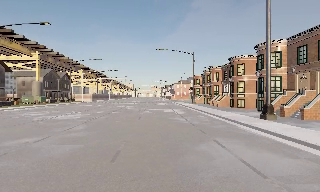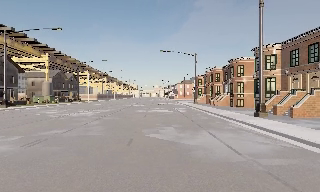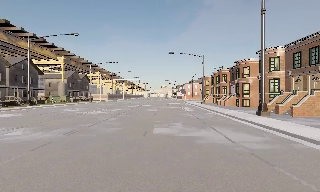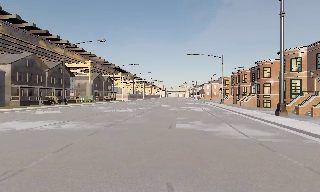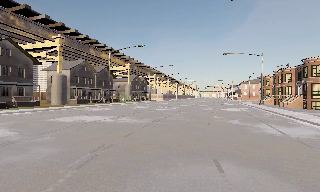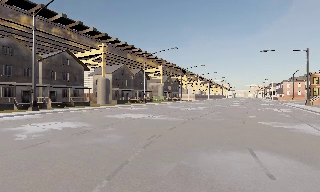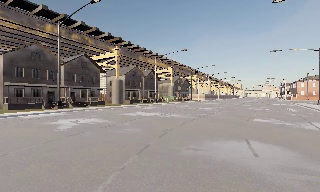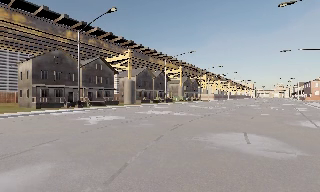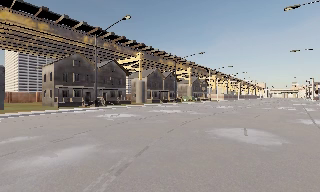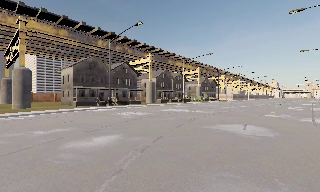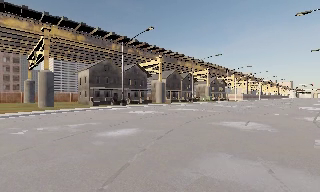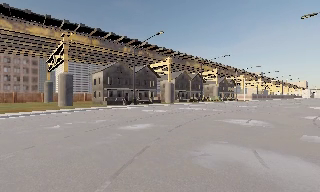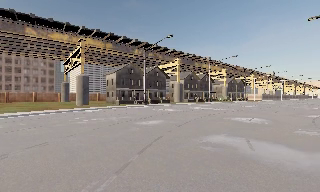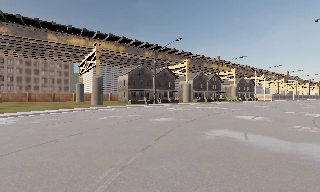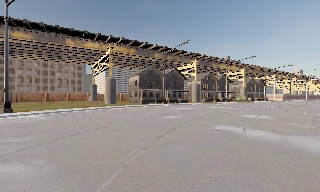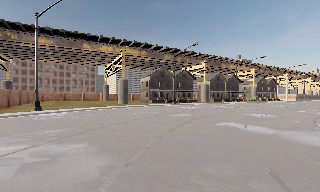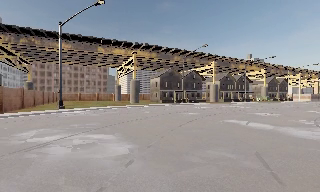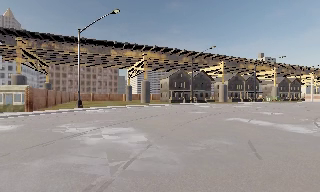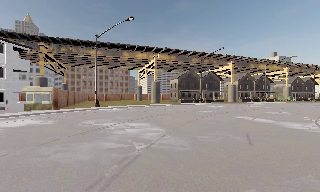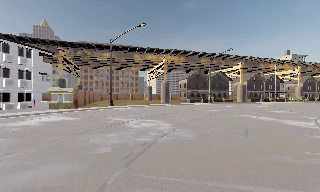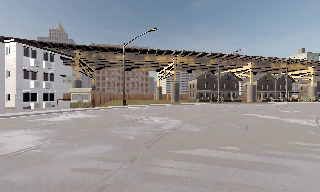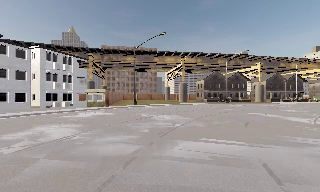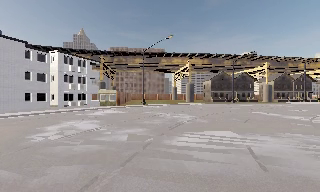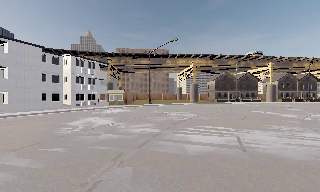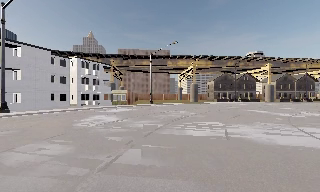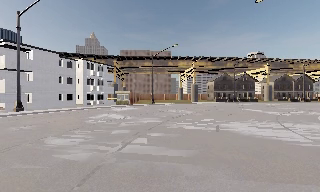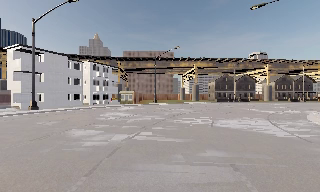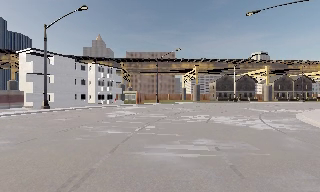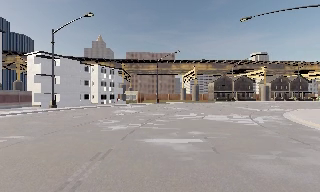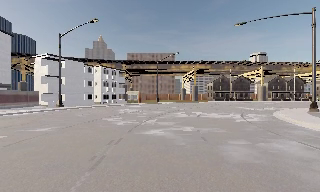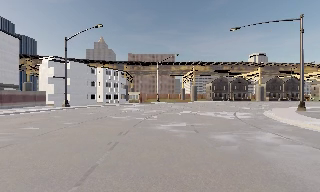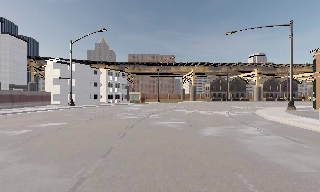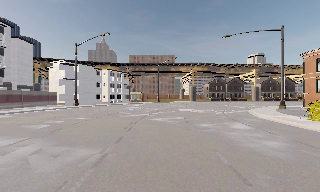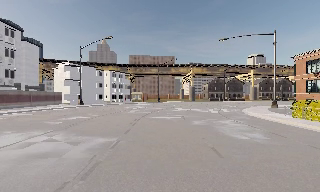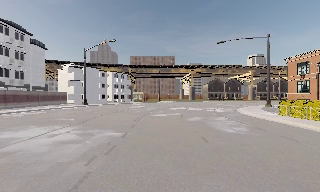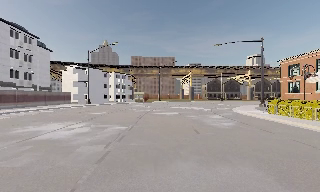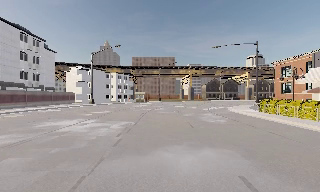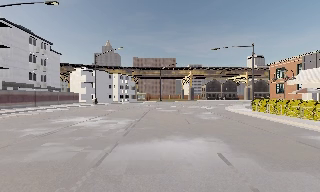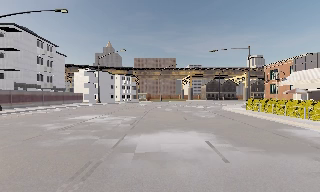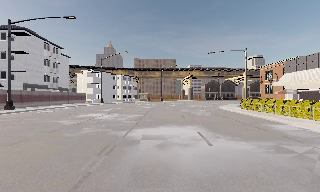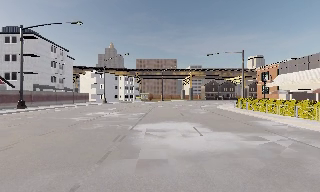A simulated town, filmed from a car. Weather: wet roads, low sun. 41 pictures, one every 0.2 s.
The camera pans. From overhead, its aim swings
counterclockwise.
The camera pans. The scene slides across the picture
to the right.
0.0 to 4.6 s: The camera swings to its left by about 90 degrees, and the scene slides to the right. It travels backward, about 30 m.
4.6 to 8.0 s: The camera travels backward, about 25 m, so what stands in front gets smaller.
The film runs backward here.
